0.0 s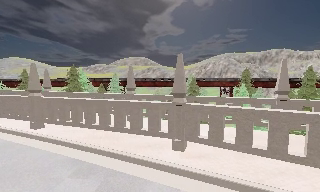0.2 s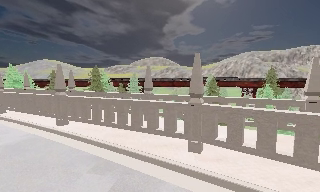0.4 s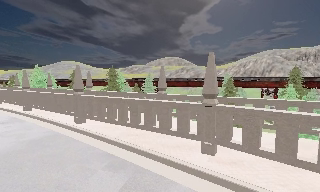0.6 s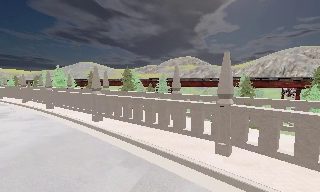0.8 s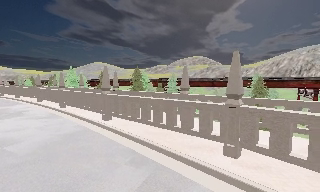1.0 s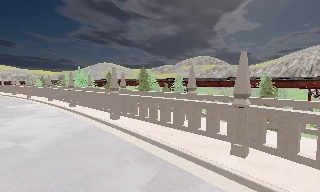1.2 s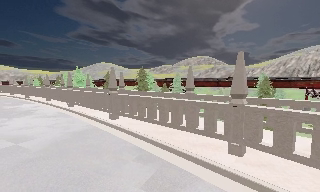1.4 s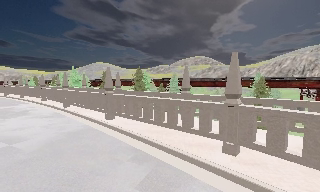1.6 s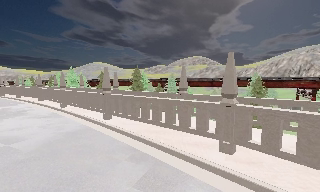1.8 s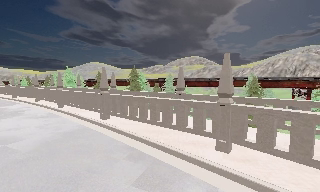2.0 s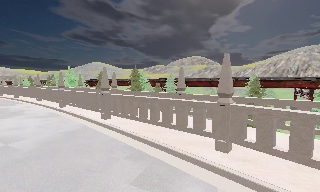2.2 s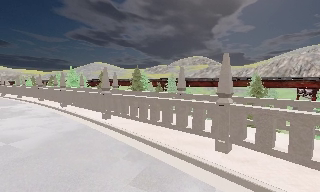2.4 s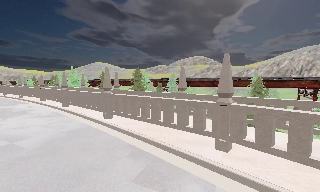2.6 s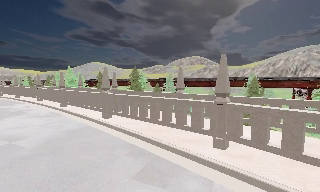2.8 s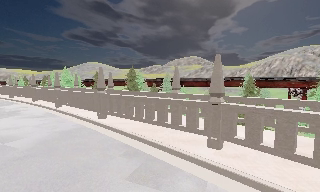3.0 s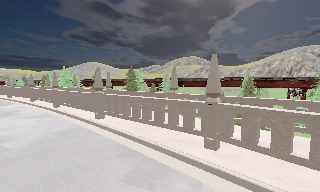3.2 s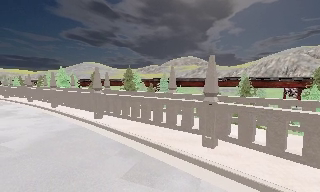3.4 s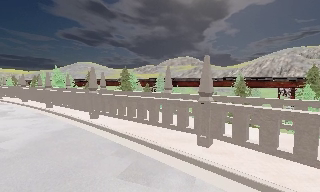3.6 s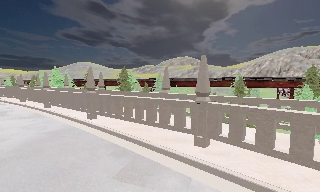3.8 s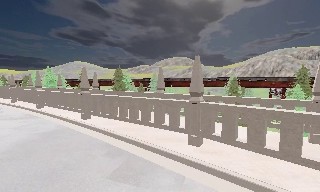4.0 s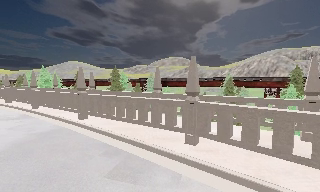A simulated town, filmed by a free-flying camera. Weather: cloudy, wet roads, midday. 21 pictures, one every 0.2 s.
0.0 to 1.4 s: The camera pans to its left, which is counterclockwise from overhead, by about 20 degrees.
1.4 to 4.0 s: The camera travels backward, about 0.5 m, so what stands in front gets smaller.
The film runs backward here.
